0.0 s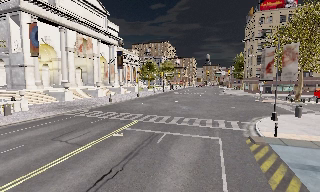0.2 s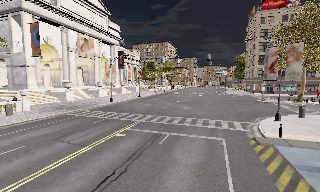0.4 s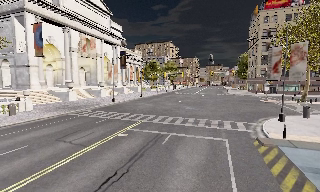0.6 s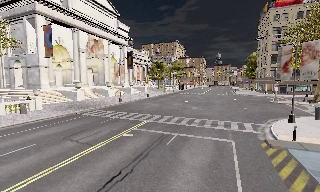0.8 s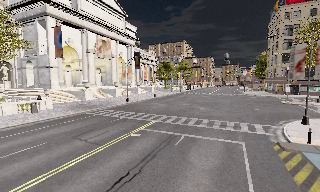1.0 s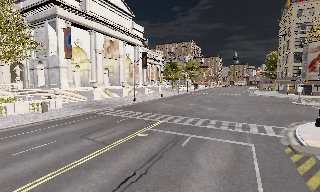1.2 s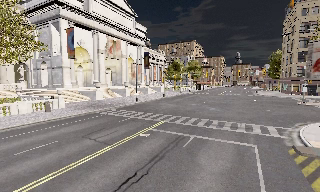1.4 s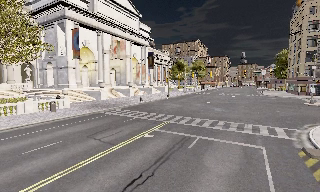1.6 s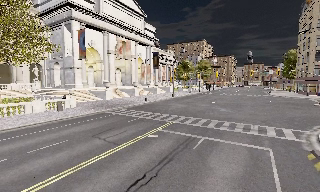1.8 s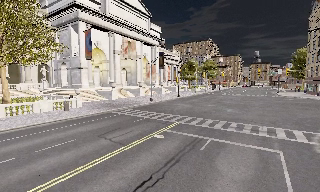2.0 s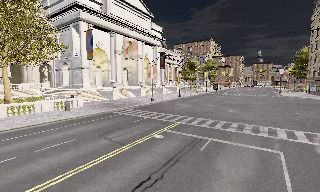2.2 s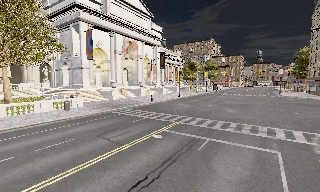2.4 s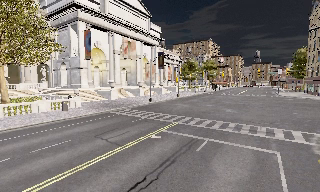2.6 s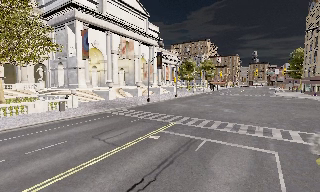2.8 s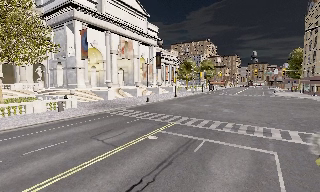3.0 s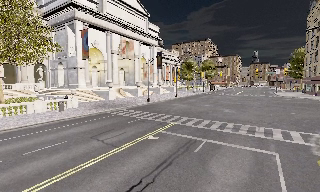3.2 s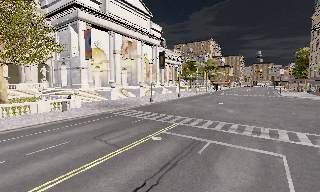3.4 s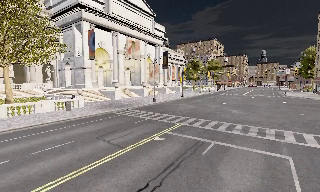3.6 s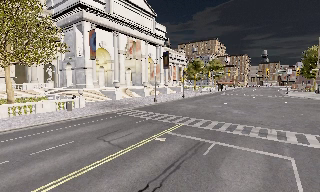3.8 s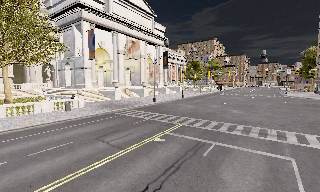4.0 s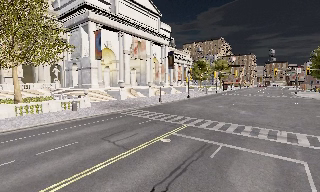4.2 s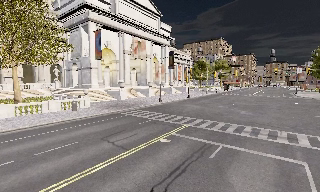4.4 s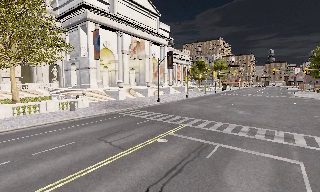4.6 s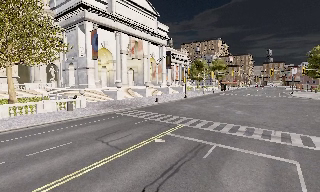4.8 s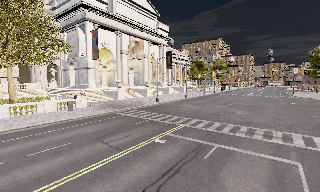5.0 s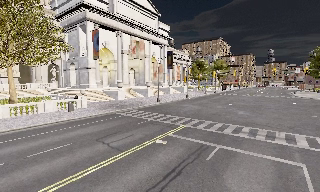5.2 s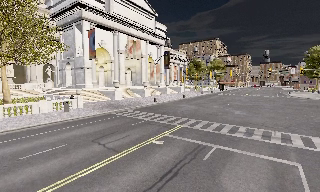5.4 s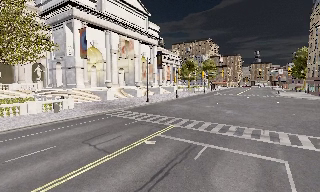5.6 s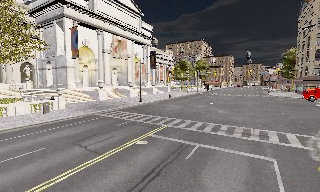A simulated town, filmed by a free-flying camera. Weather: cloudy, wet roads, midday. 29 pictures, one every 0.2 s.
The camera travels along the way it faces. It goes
forward.
0.0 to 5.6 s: The scene slides to the right, as the camera pans about 10 degrees to its left. It travels forward, about 2 m, so what stands in front looms larger.
The film runs forward here.
